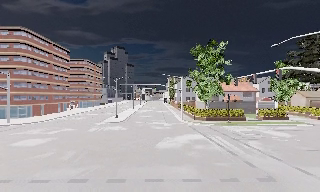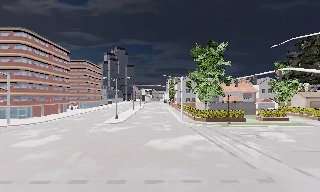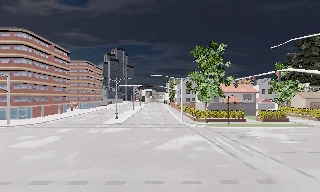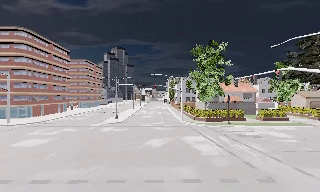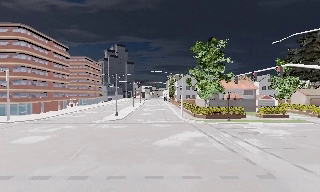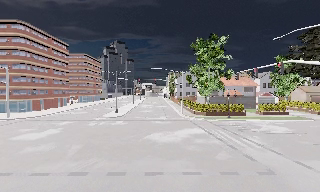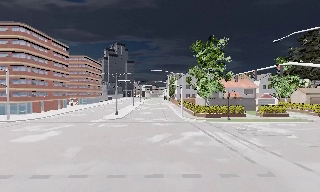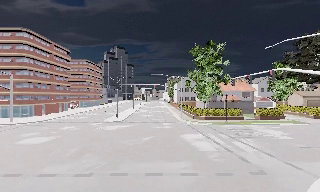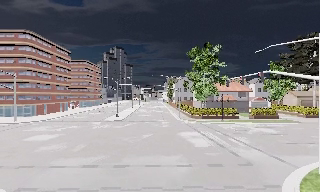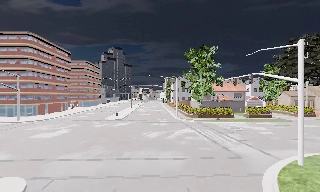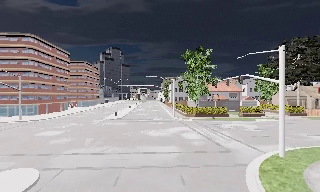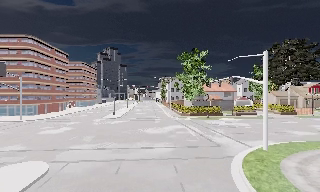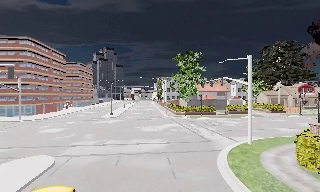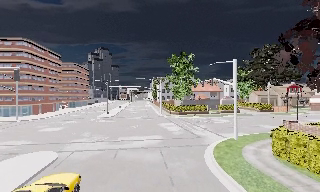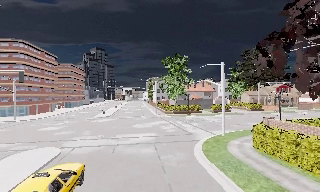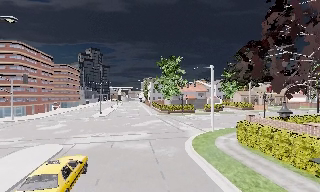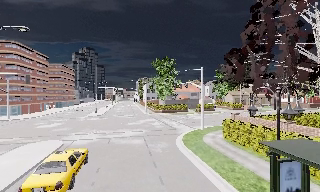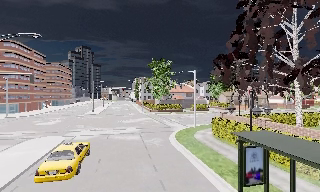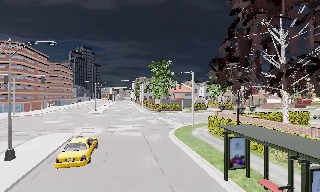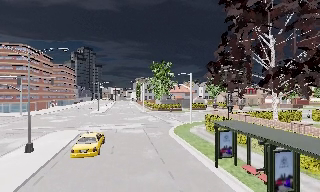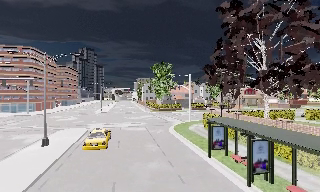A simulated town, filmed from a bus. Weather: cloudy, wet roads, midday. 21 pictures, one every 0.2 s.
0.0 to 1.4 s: The camera travels backward, about 0.5 m, so what stands in front gets smaller. It gains speed.
1.4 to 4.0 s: The scene slides to the left, as the camera pans about 10 degrees to its right. It travels backward, about 17 m, so what stands in front gets smaller.
The film runs backward here.
